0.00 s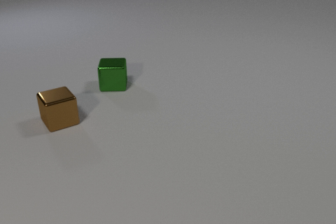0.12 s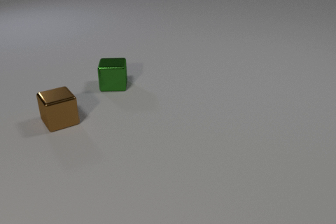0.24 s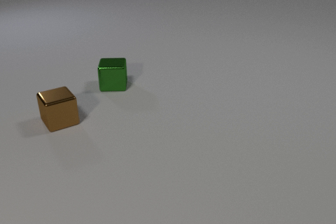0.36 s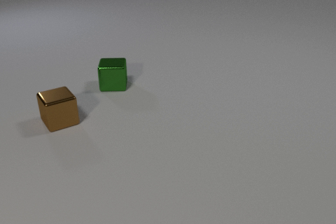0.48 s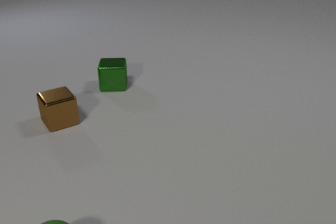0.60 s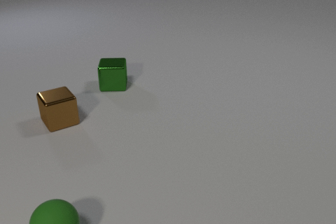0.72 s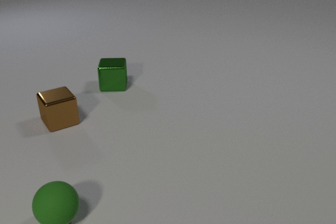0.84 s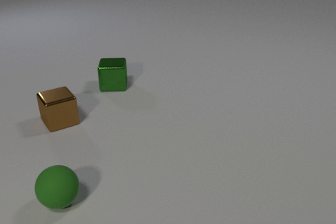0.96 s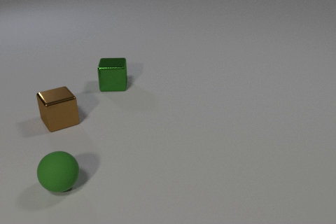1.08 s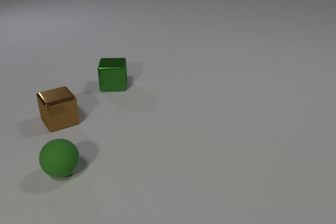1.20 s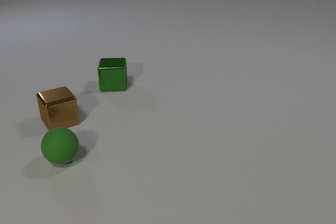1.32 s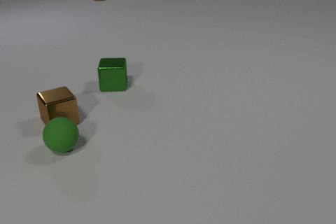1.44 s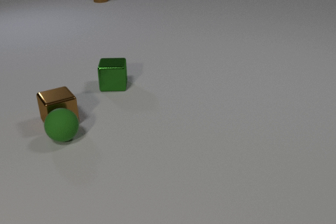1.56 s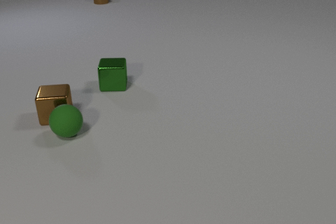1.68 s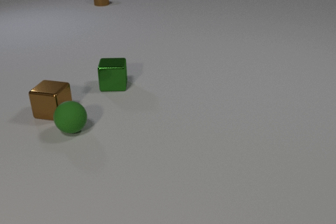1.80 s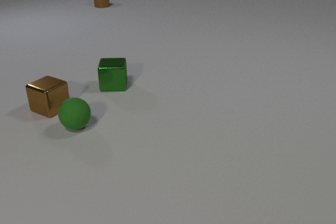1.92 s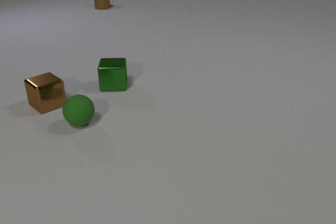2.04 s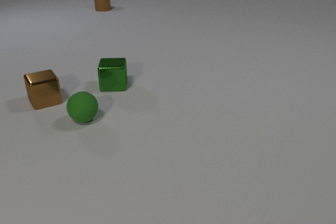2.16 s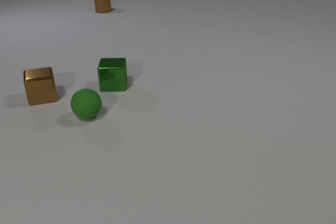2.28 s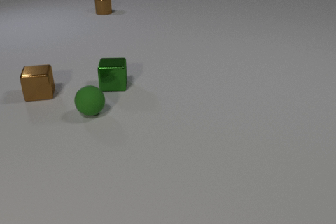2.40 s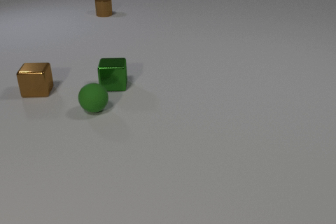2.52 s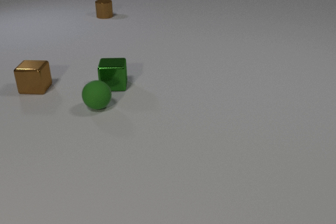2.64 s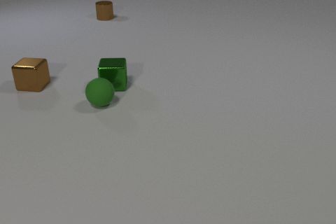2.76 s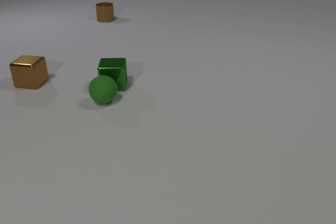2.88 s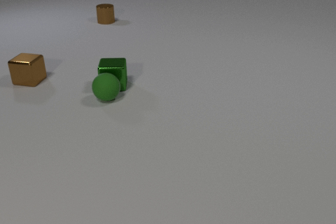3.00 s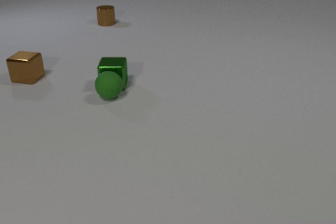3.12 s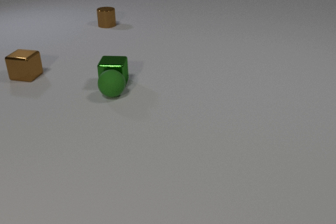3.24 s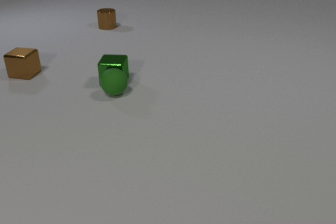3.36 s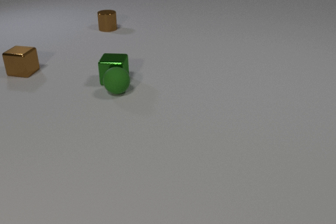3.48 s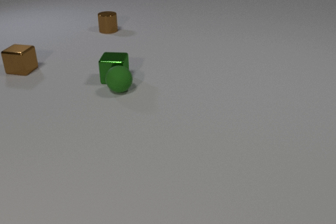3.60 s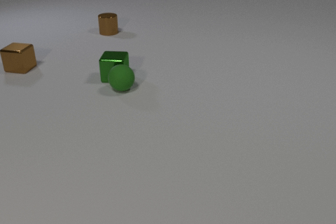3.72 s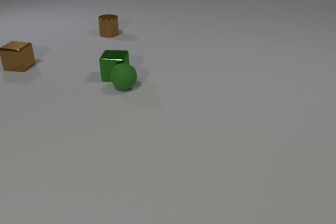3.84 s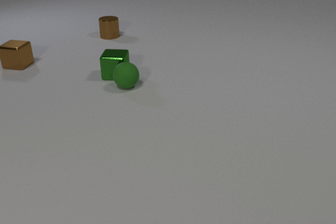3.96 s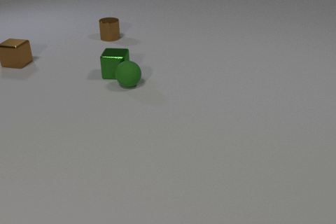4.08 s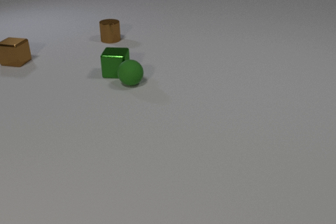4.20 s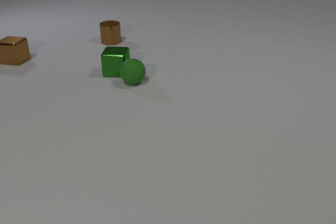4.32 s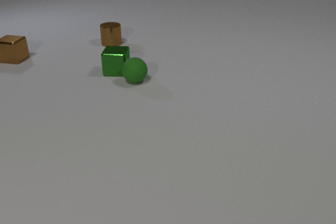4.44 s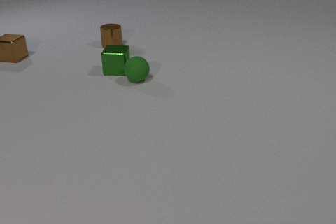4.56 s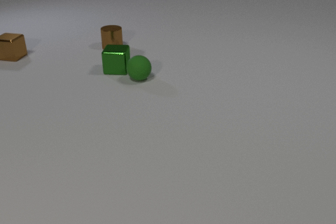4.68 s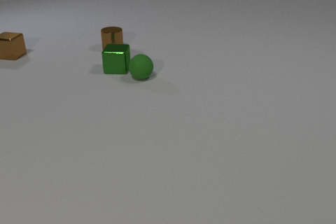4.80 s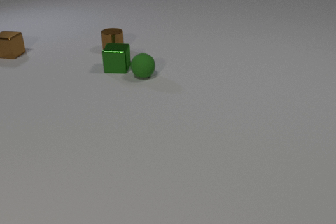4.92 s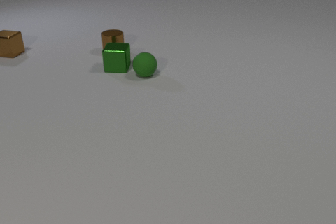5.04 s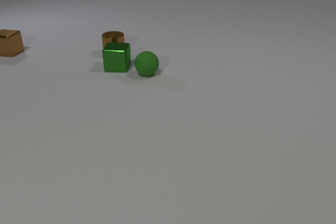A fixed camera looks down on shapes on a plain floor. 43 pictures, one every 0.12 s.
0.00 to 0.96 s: The green rubber sphere comes in at the bottom edge, rolls away from the camera.
0.96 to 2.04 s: The green rubber sphere rolls away from the camera. The brown metal cube slides away from the camera, spins clockwise seen from above by about 90 degrees, its near face sliding to the left. The brown metal cylinder comes in at the top edge, slides toward the camera. The green rubber sphere and the brown metal cube collide.
2.04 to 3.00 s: The green rubber sphere rolls away from the camera and to the right. The brown metal cube slides away from the camera, spins clockwise seen from above by about 45 degrees, its near face sliding to the left. The brown metal cylinder slides toward the camera. The green rubber sphere and the green metal cube collide.
3.00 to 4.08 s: The green rubber sphere rolls away from the camera and to the right. The brown metal cube slides away from the camera. The green metal cube slides away from the camera. The brown metal cylinder slides toward the camera.
4.08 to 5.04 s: The green rubber sphere rolls away from the camera and to the right. The brown metal cube slides away from the camera. The green metal cube slides away from the camera. The brown metal cylinder slides toward the camera.
What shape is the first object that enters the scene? sphere.
What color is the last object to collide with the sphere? green.
What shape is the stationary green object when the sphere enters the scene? cube.
